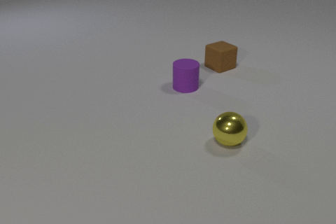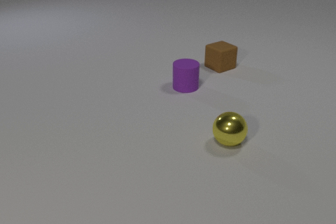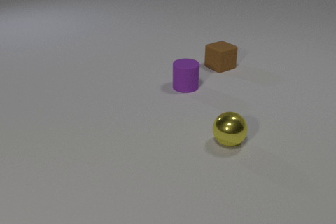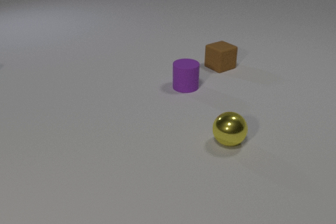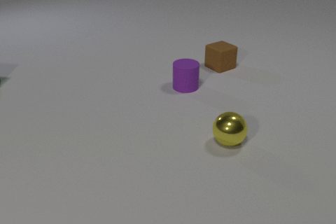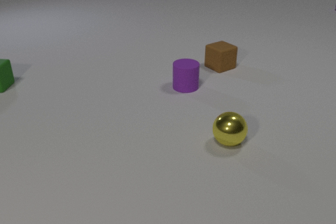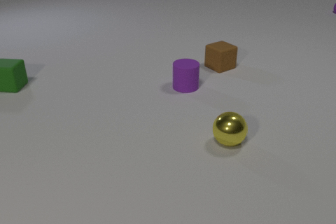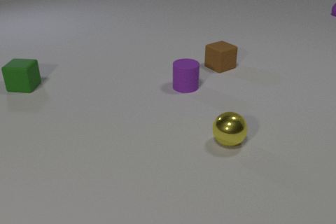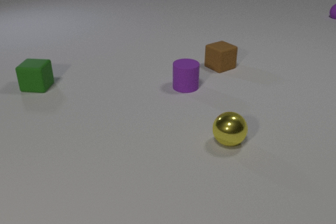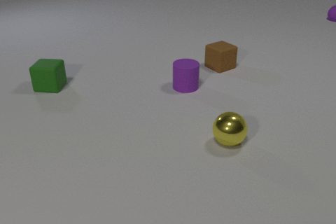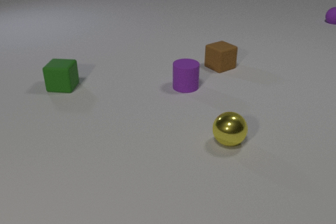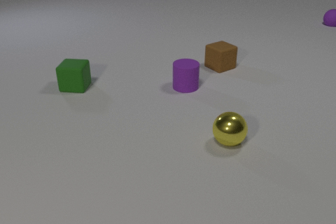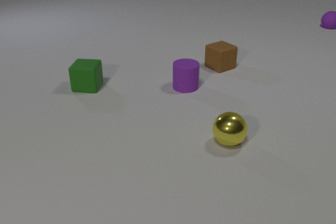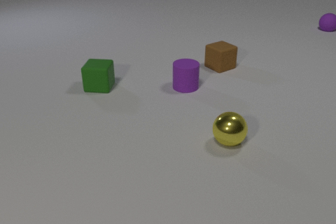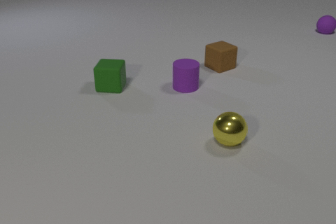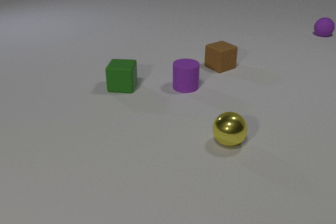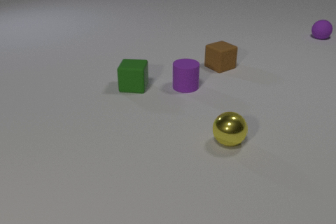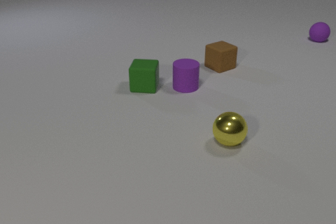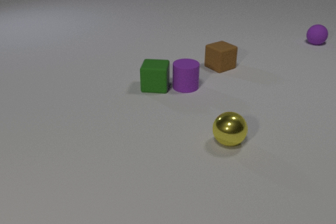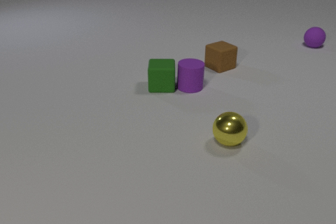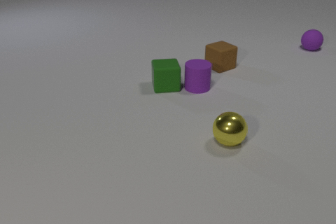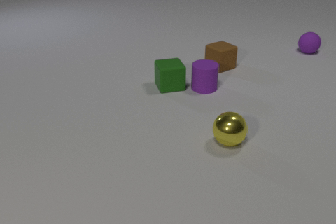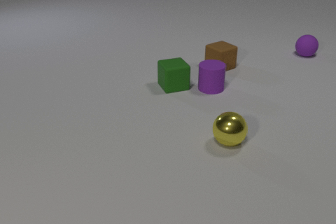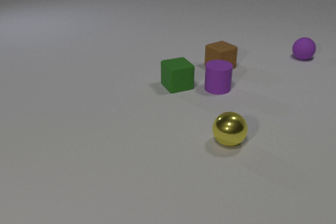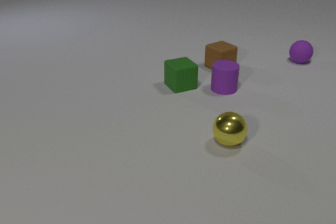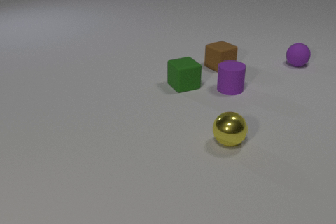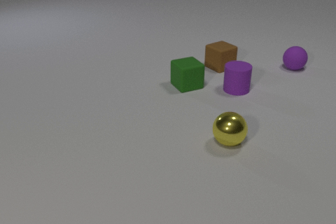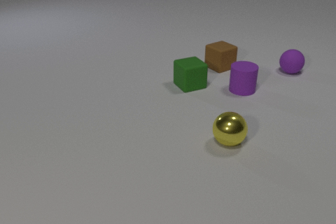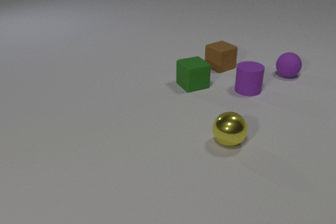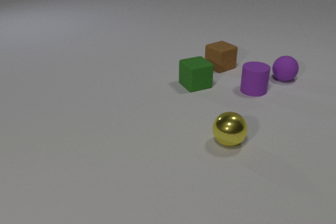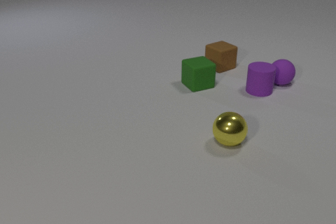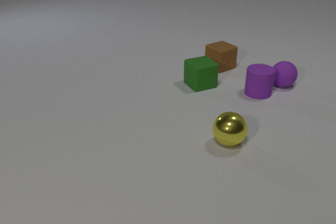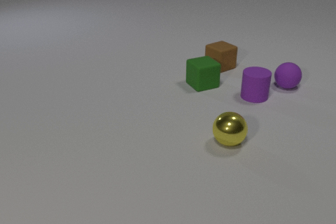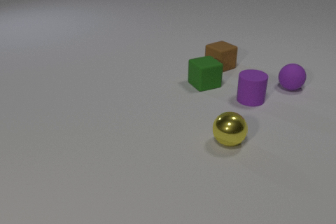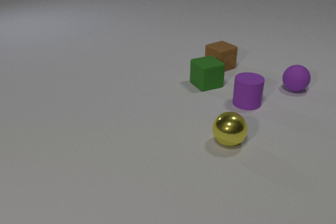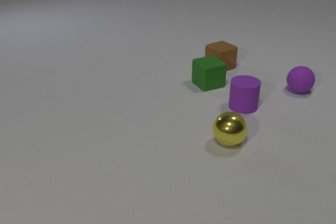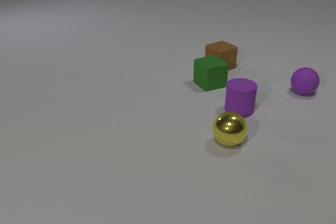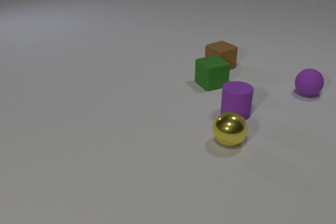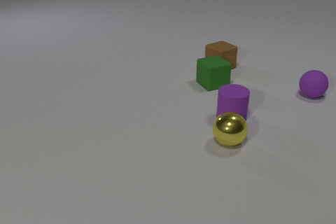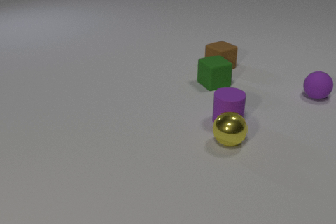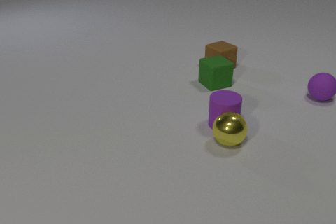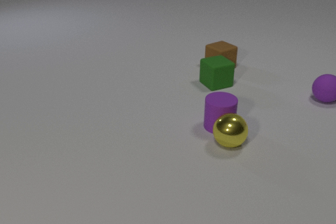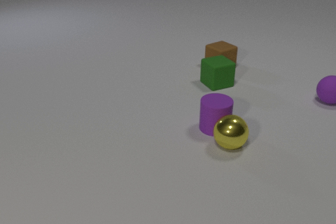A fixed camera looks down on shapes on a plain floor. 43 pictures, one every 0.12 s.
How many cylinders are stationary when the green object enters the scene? 1.
Are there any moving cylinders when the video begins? no.
How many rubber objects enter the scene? 2.
0.00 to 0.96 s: The green rubber cube comes in at the left edge, slides to the right and toward the camera. The purple rubber sphere comes in at the right edge, rolls toward the camera.
0.96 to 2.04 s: The green rubber cube slides to the right. The purple rubber sphere rolls toward the camera.
2.04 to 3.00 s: The green rubber cube slides to the right, spins counterclockwise seen from above by about 30 degrees, its near face sliding to the right. The purple rubber cylinder slides to the right. The purple rubber sphere rolls toward the camera. The green rubber cube and the purple rubber cylinder collide.
3.00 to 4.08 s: The green rubber cube slides to the right. The purple rubber cylinder slides toward the camera and to the right. The purple rubber sphere rolls toward the camera. The purple rubber cylinder and the purple rubber sphere collide.
4.08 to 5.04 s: The green rubber cube slides to the right. The purple rubber cylinder slides toward the camera and to the left. The purple rubber sphere rolls to the right and toward the camera. The purple rubber cylinder and the yellow metal sphere collide.
